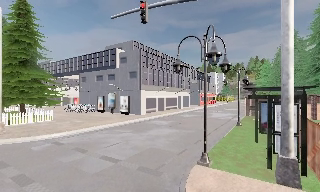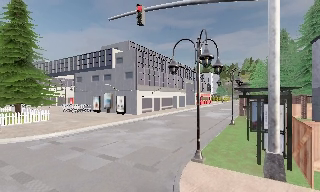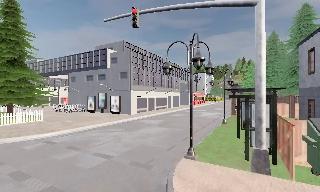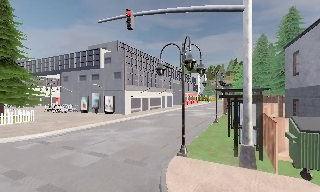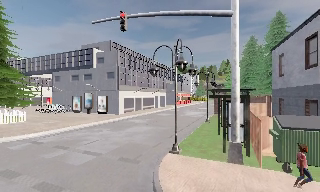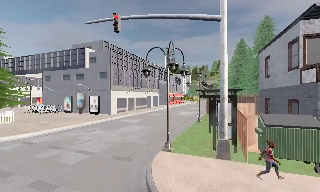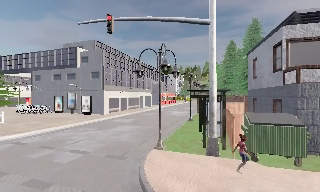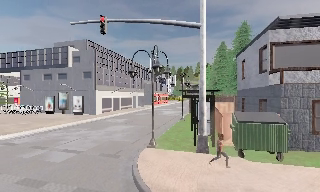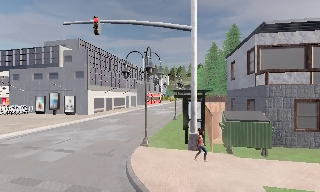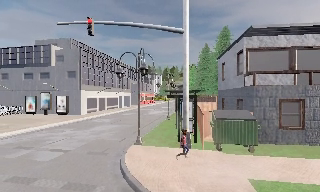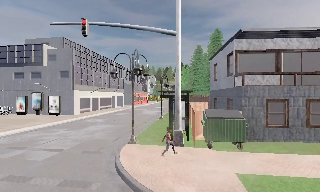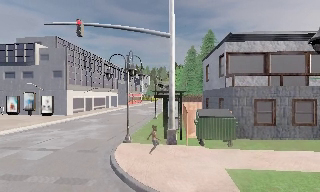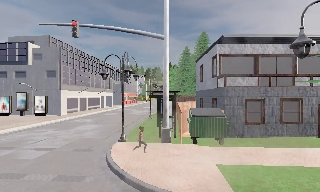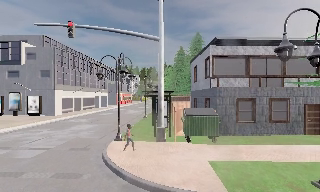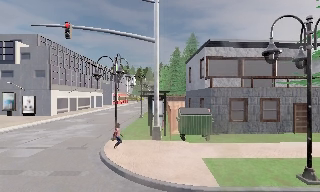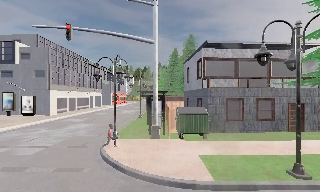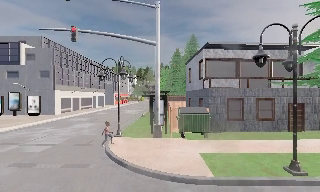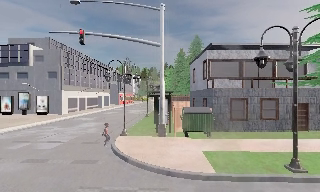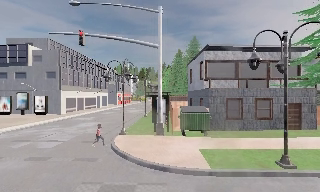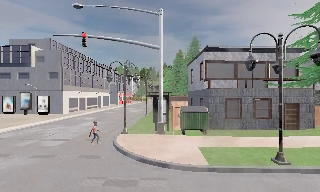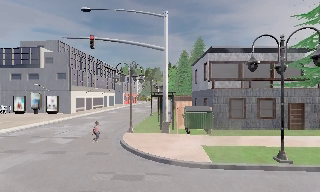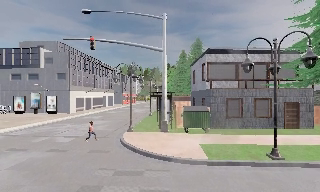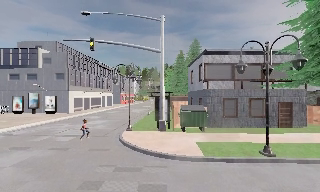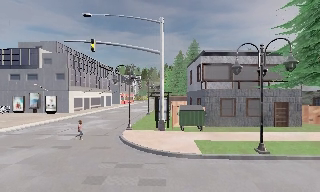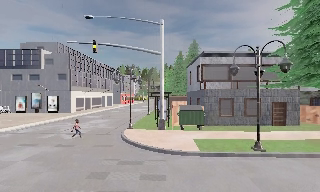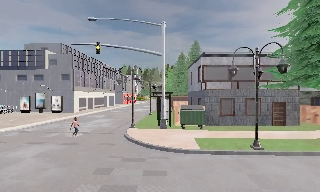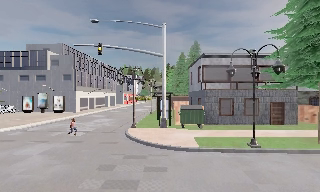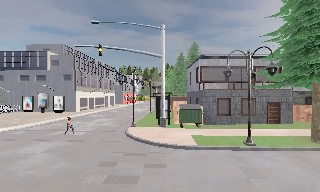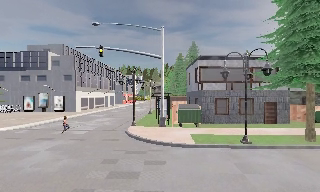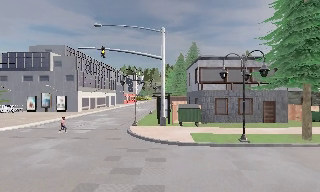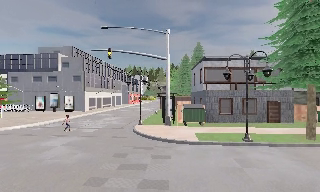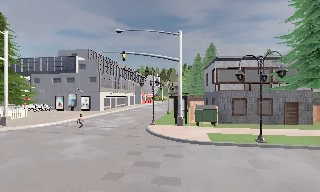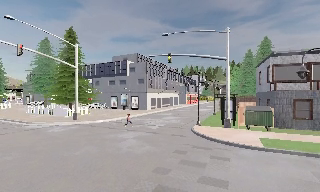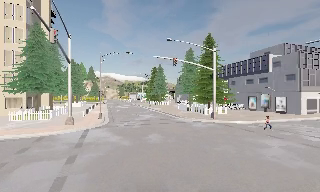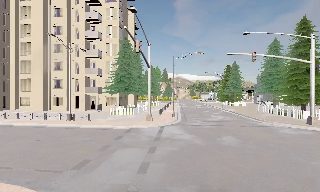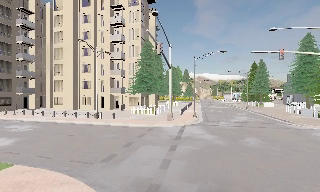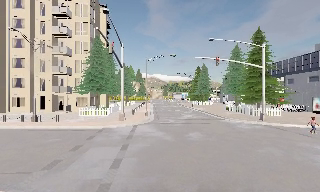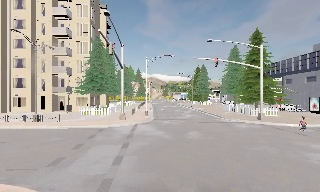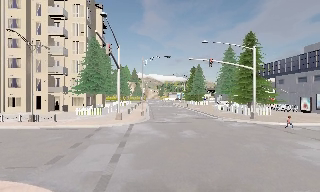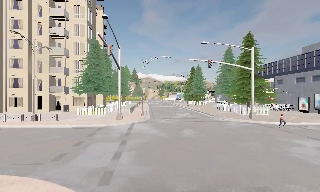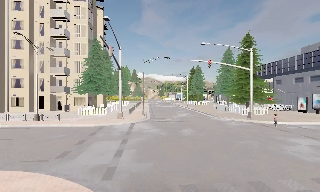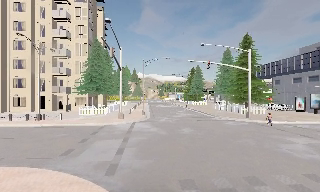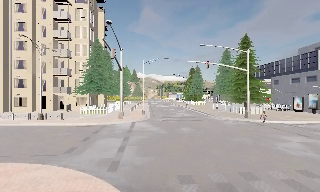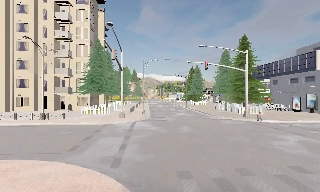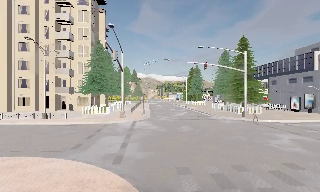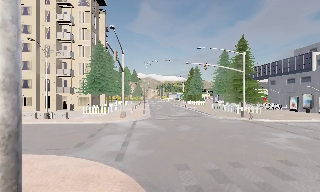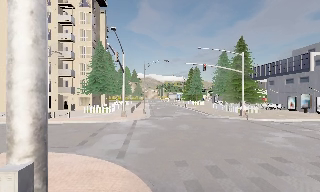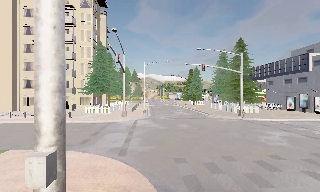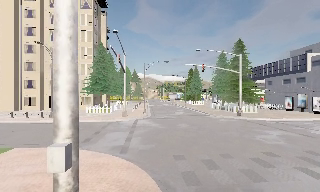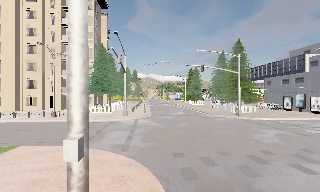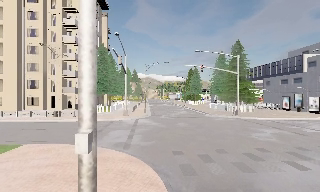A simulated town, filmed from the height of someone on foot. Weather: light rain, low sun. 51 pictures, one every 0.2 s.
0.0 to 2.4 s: The camera swings to its right by about 25 degrees, and the scene slides to the left. It travels backward, about 3 m, so what stands in front gets smaller.
2.4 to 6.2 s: The camera travels backward, about 5 m, so what stands in front gets smaller.
6.2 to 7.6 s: The camera pans to its left, which is counterclockwise from overhead, by about 75 degrees. It travels backward, about 2 m.
7.6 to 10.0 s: The camera travels backward, about 3.5 m, so what stands in front gets smaller.
The film runs backward here.
